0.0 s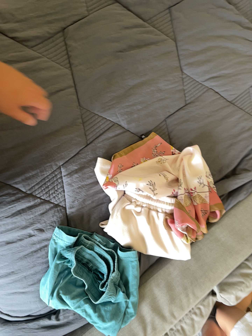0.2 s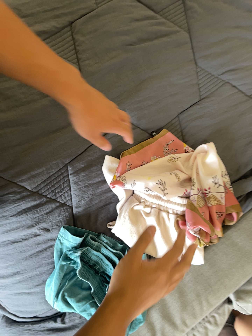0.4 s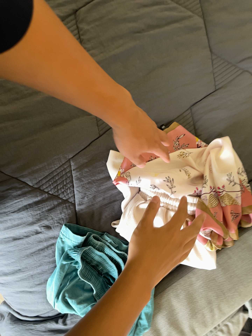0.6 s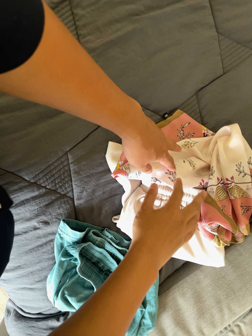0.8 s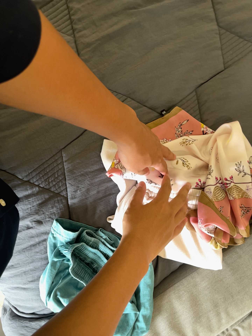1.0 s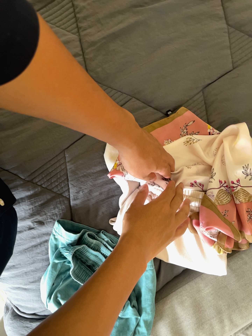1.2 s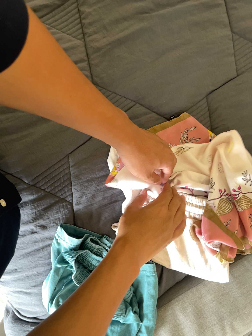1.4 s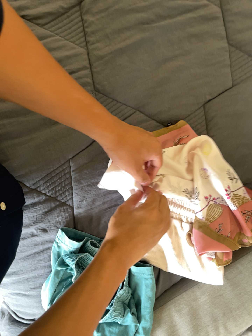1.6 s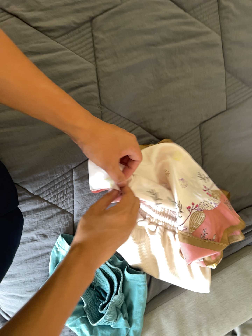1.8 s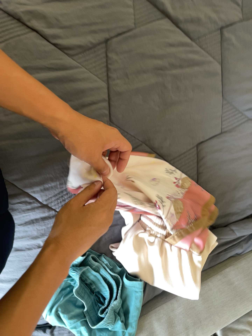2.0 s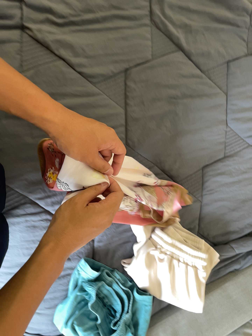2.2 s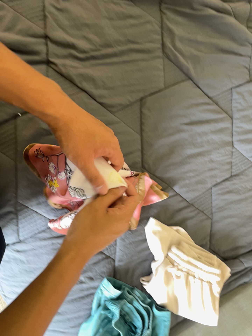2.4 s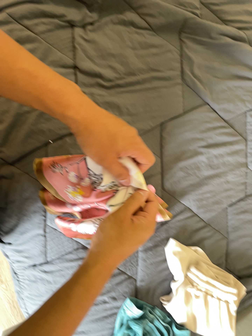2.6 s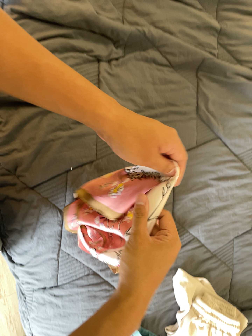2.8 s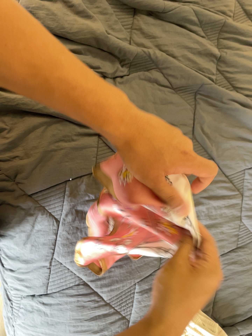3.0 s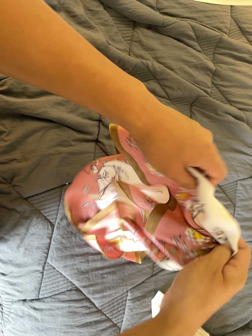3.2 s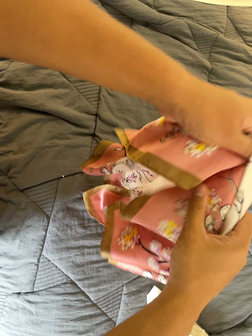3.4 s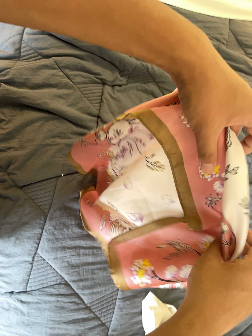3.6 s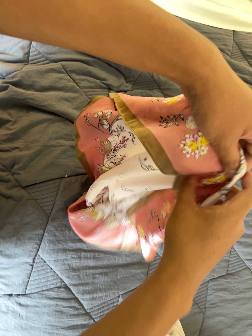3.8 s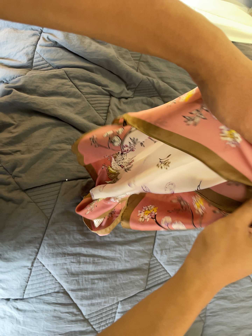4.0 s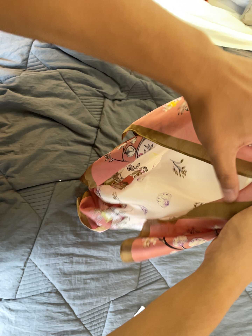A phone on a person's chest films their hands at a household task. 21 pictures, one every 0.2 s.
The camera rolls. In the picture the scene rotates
clockwise.
0.0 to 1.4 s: The camera pans to its left by about 15 degrees. It travels forward and to its right, about 14 cm, so what stands in front looms larger.
1.4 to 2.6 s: The camera pans to its right by about 15 degrees. It travels to its left, toward the top of its view and backward, about 50 cm. It rolls about its line of sight by about 15 degrees, and the scene rotates clockwise.
2.6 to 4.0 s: The camera travels toward the bottom of its view and backward, about 12 cm. Its aim tips toward the top of its view by about 15 degrees. It rolls about its line of sight by about 10 degrees, and the scene rotates clockwise.
The film runs forward here.
